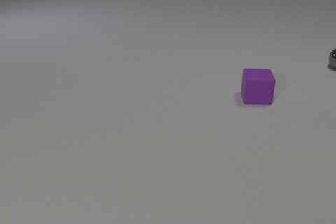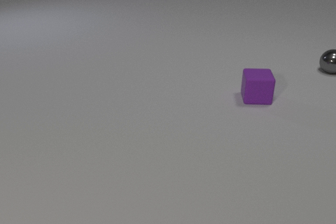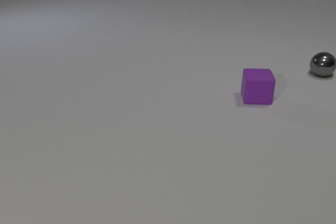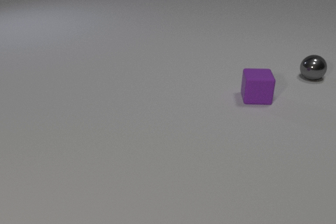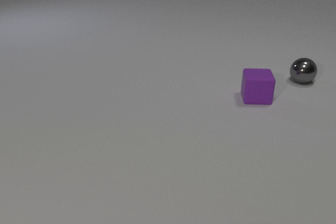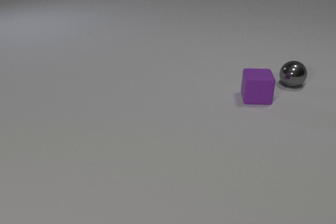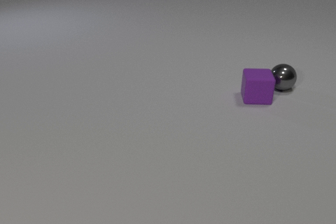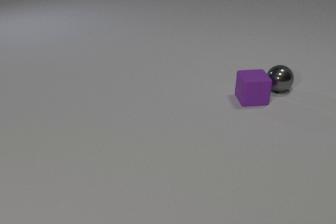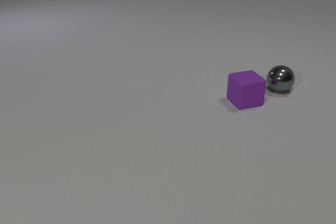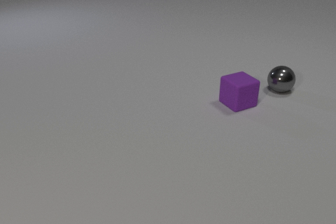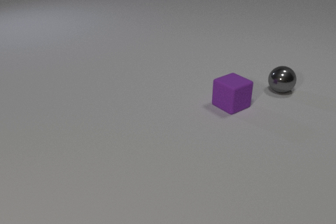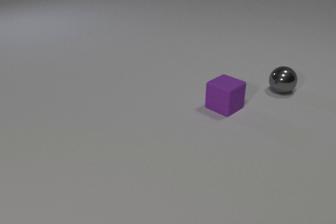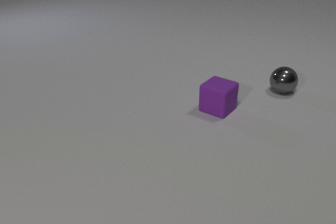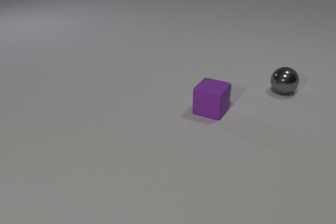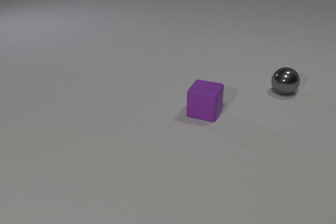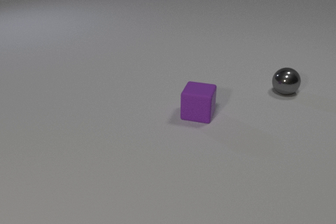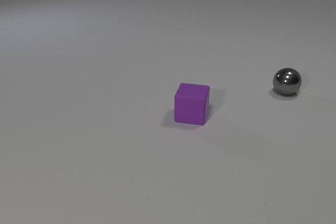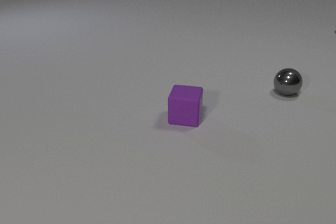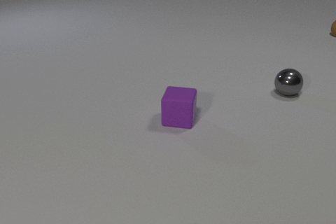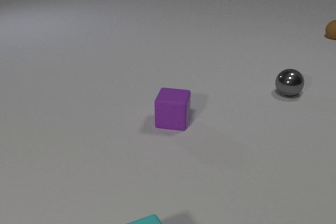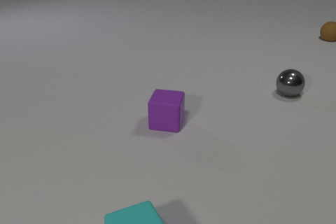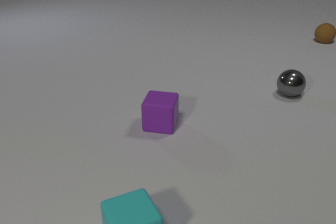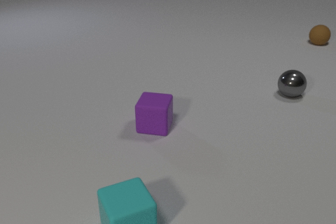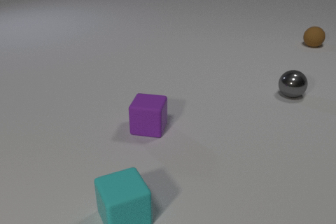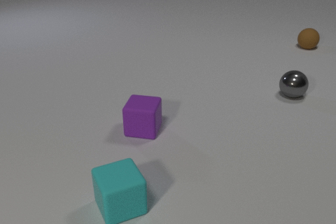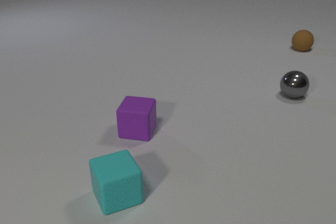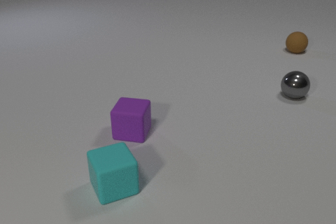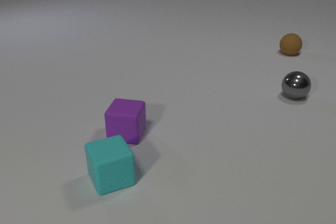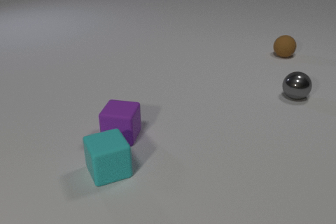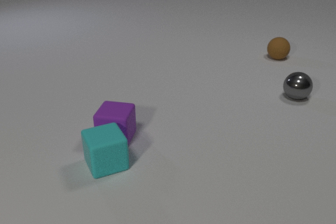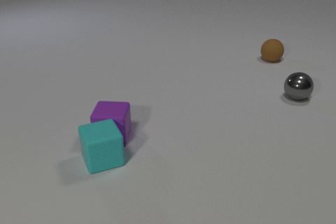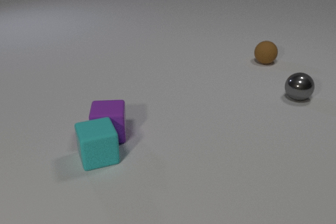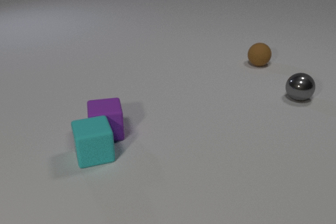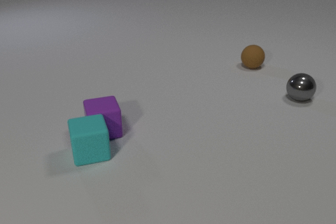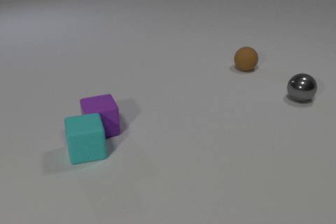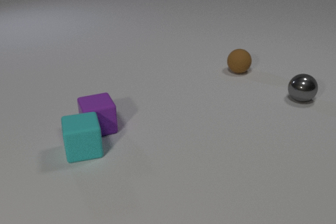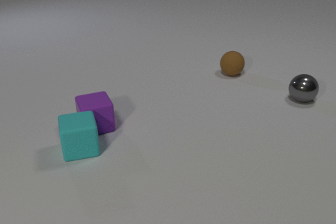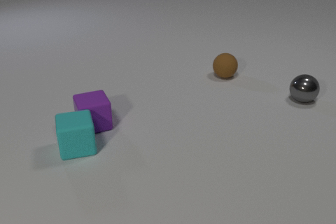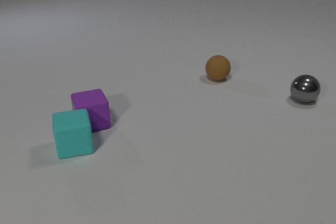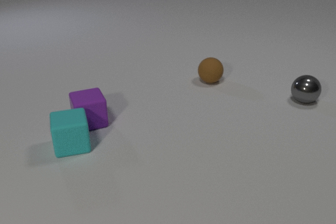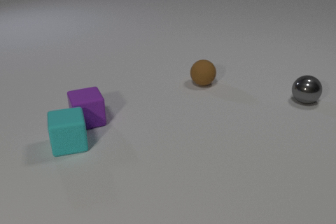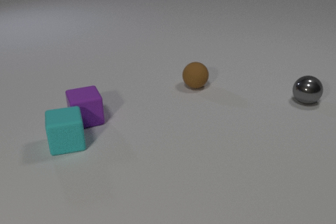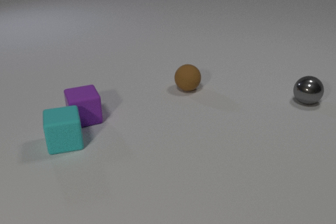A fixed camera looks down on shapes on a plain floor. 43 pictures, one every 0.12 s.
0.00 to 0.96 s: The gray metal sphere rolls toward the camera and to the left. The purple rubber cube slides to the left and toward the camera. The gray metal sphere and the purple rubber cube collide.
0.96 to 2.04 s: The gray metal sphere rolls to the right. The purple rubber cube slides to the left and toward the camera, spins so that its near face slides to the right, counterclockwise seen from above.
2.04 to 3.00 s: The gray metal sphere rolls to the right. The purple rubber cube slides to the left and toward the camera. The cyan rubber cube comes in at the bottom edge, slides away from the camera. The brown rubber sphere rolls toward the camera and to the left.
3.00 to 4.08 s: The gray metal sphere rolls to the right. The purple rubber cube slides to the left, spins so that its near face slides to the right, counterclockwise seen from above. The cyan rubber cube slides away from the camera. The brown rubber sphere rolls toward the camera and to the left. The purple rubber cube and the cyan rubber cube collide.
4.08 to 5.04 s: The gray metal sphere rolls to the right. The purple rubber cube slides away from the camera and to the left. The cyan rubber cube slides to the left and away from the camera. The brown rubber sphere rolls to the left and toward the camera.
What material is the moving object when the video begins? metal.
How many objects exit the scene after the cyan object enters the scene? 0.
What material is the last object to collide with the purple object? rubber.
